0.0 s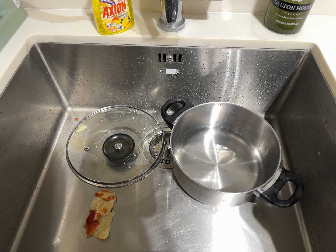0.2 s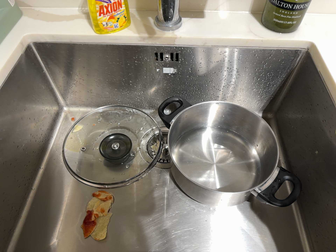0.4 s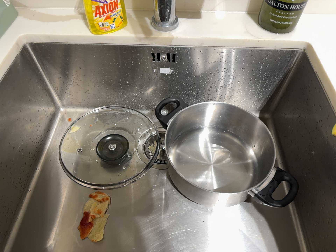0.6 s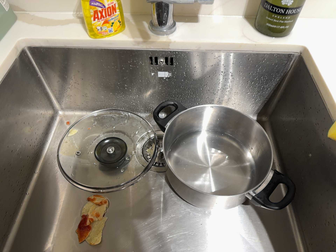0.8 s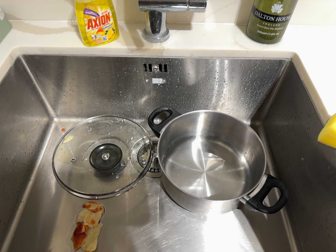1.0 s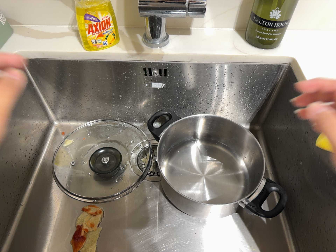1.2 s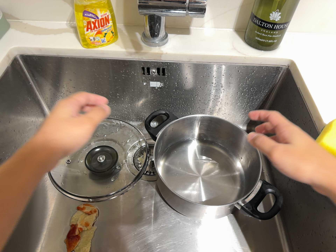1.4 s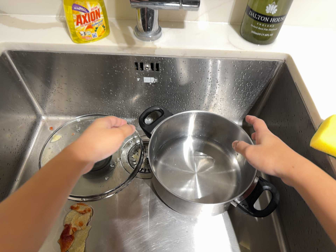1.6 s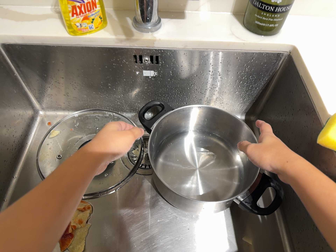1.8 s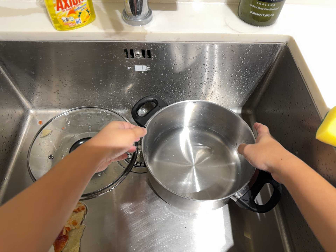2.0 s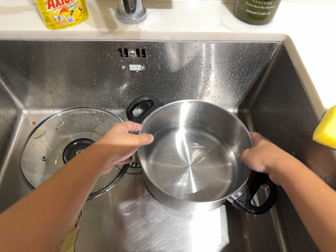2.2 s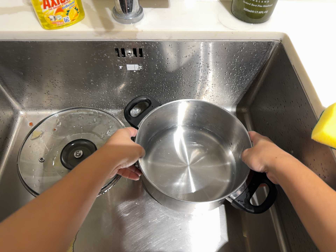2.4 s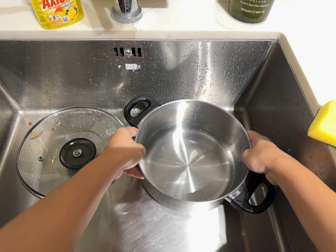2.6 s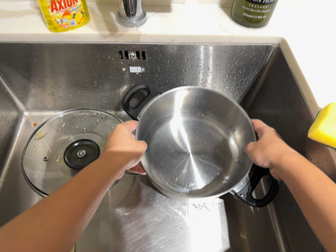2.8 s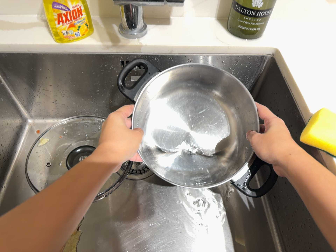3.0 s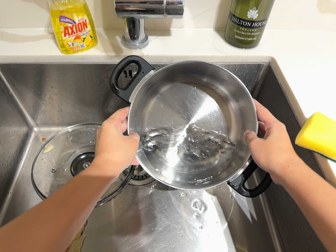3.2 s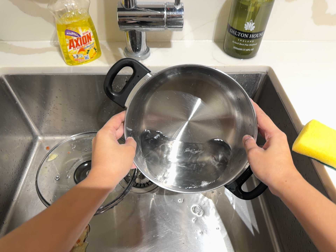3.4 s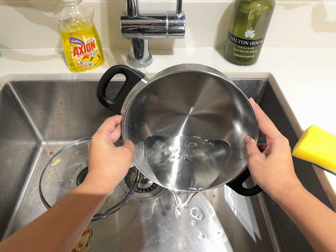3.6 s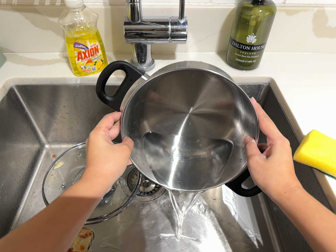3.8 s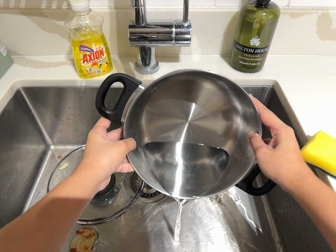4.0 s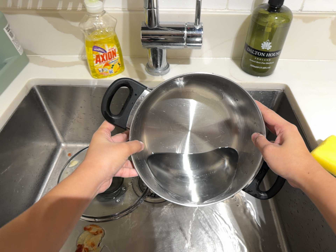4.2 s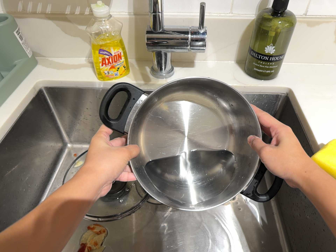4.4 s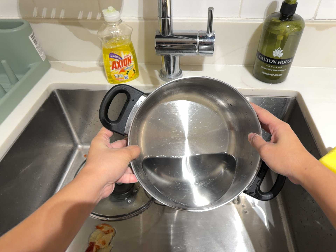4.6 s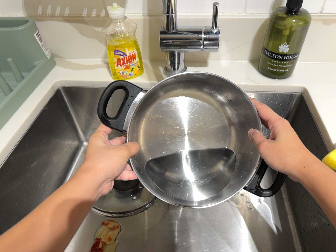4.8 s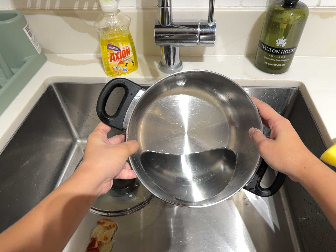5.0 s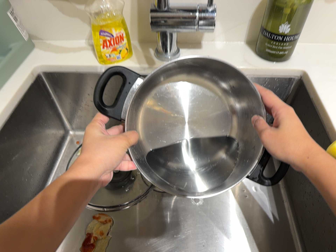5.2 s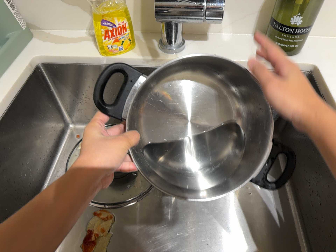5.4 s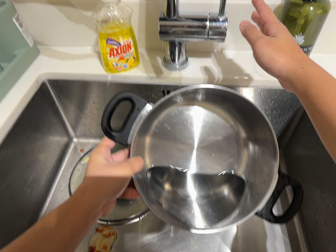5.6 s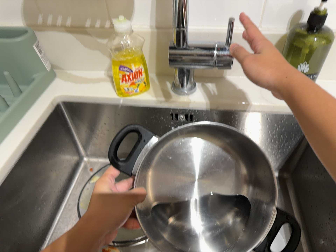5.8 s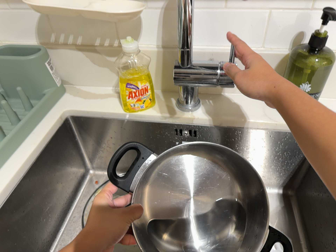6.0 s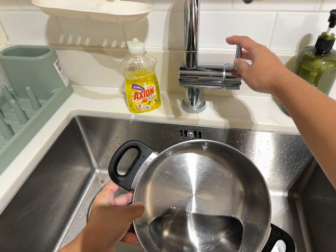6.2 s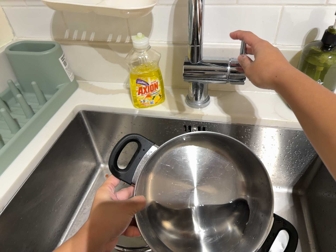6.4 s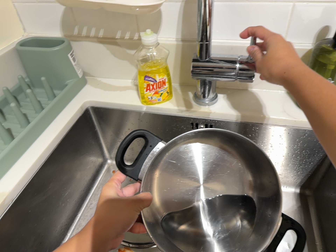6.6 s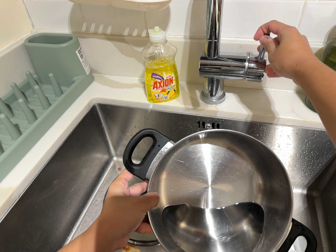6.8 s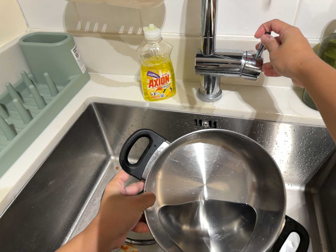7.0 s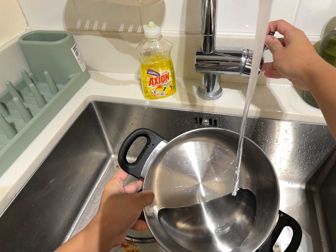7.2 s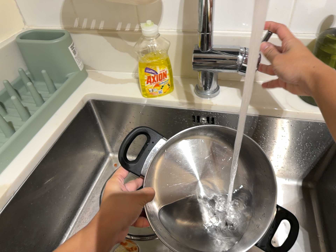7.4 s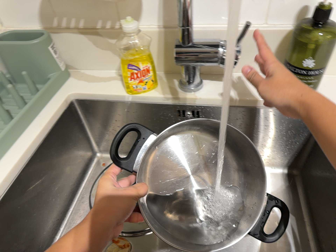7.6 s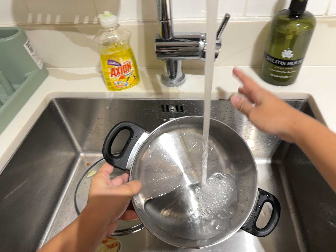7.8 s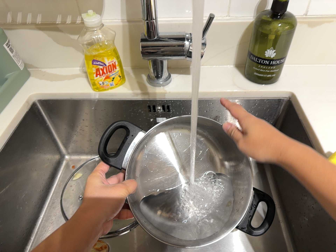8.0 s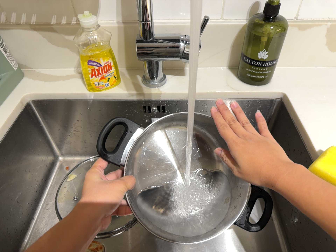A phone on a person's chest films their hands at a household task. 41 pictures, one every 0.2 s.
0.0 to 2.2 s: The camera shifts only a little, or ends up much as it began.
2.2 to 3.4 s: The camera travels backward, about 7 cm, so what stands in front gets smaller. Its aim tips toward the top of its view by about 10 degrees, and the scene shifts downward.
3.4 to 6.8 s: The camera pans to its left by about 15 degrees.
6.8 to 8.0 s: The camera swings to its right by about 10 degrees, and the scene slides to the left.
The film runs forward here.
